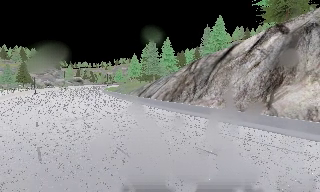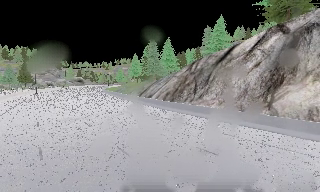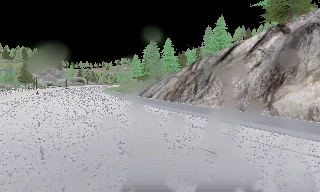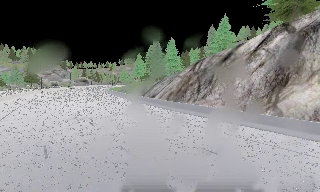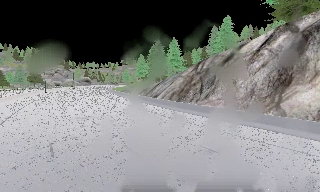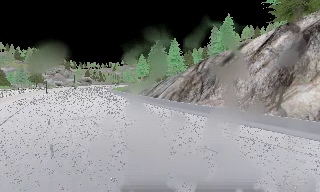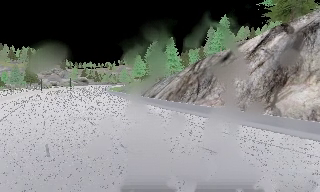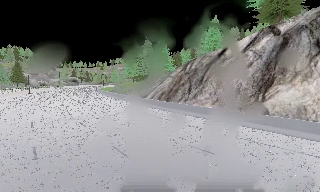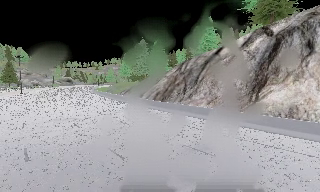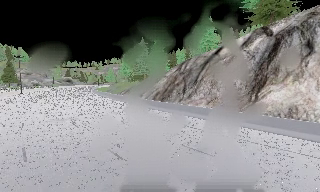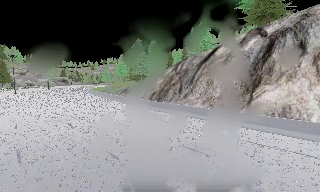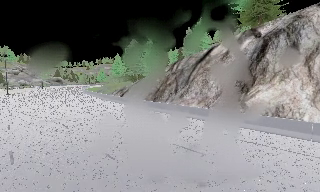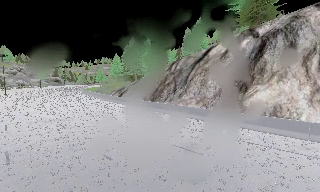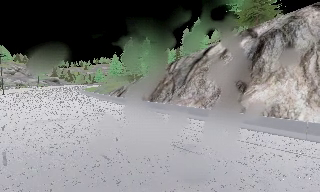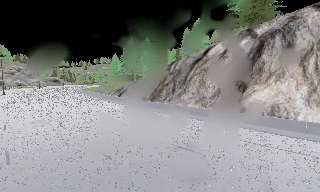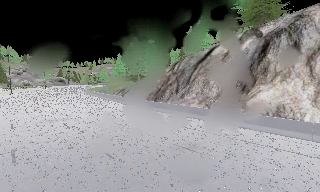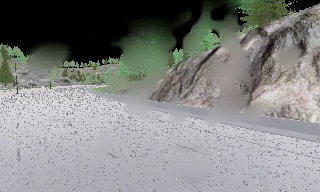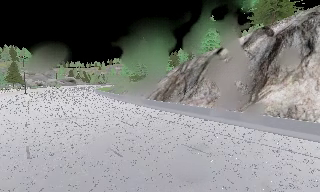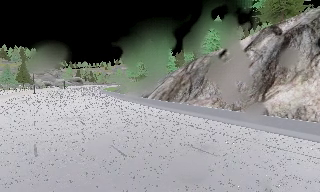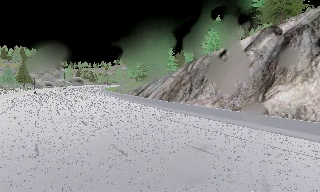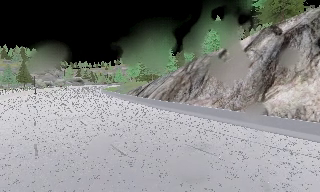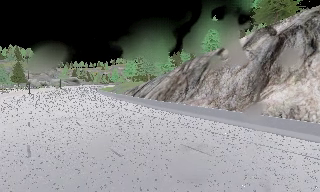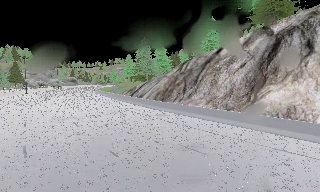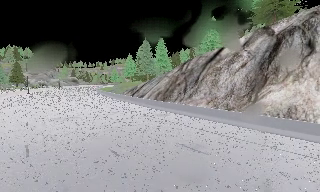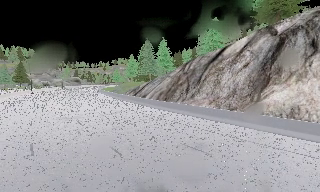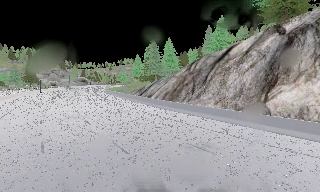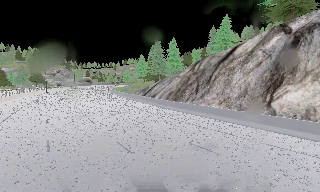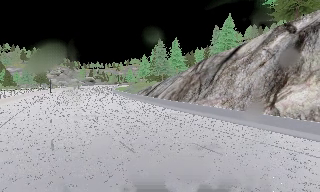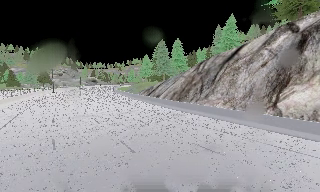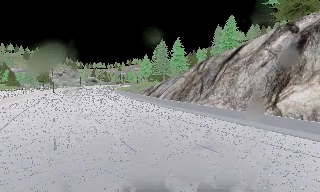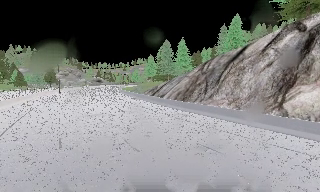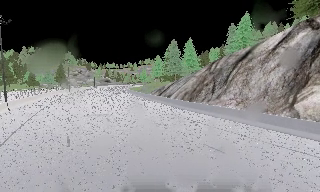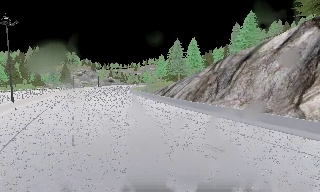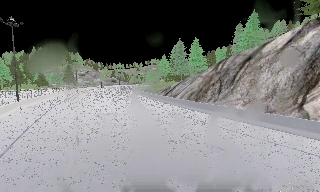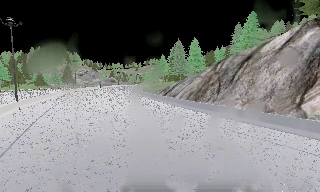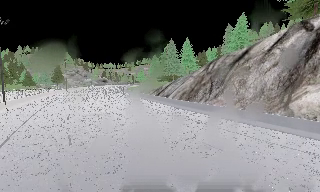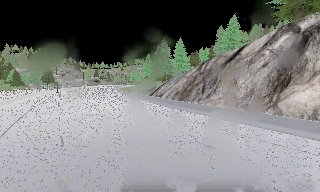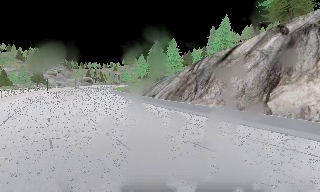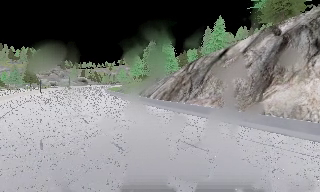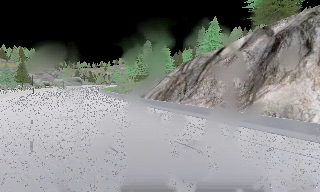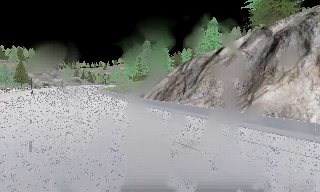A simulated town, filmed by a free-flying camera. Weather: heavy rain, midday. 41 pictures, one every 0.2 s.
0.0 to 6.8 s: The camera pans to its left, which is counterclockwise from overhead, by about 10 degrees. It travels backward and to its right, about 1.5 m, so what stands in front gets smaller.
6.8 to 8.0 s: The scene slides to the left, as the camera pans about 10 degrees to its right.
The film runs backward here.
